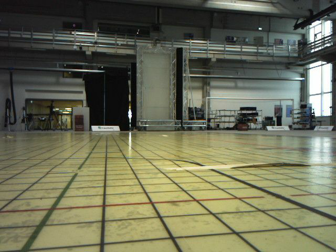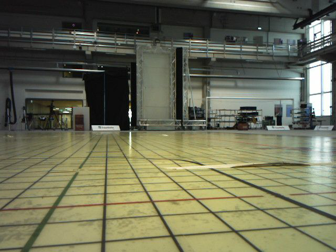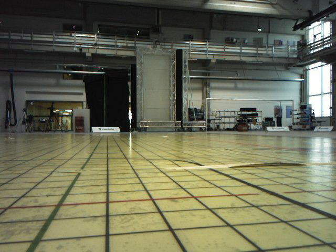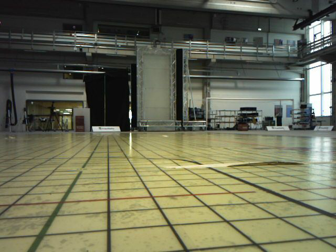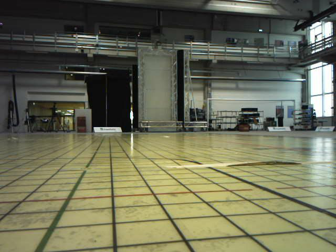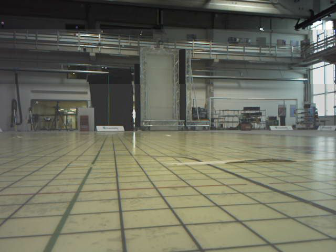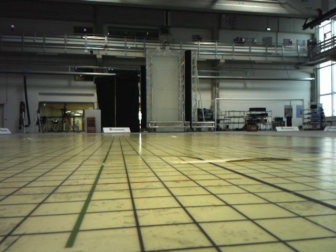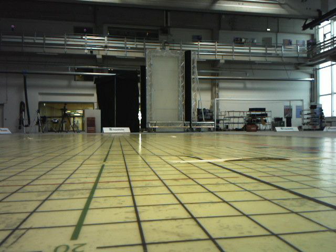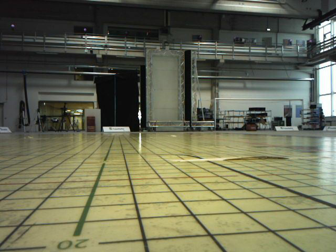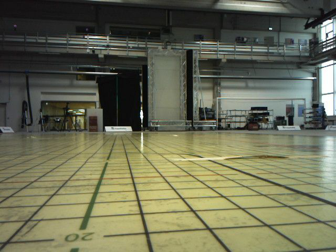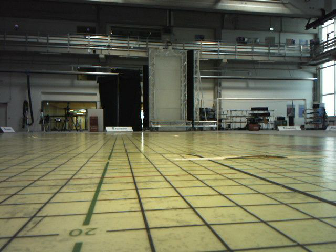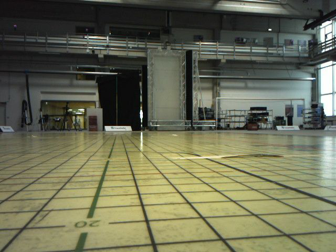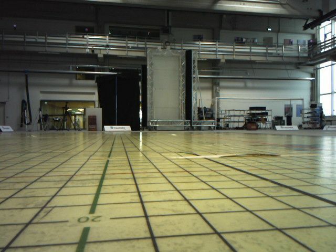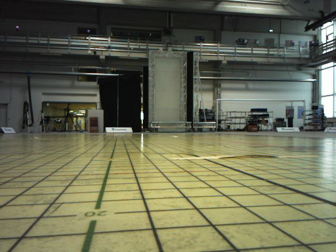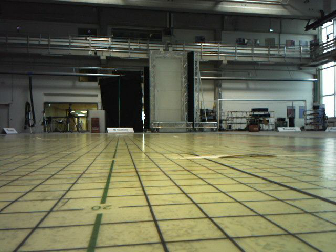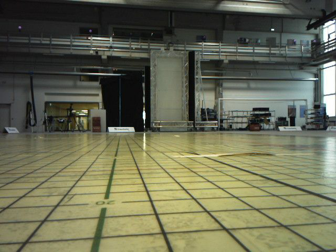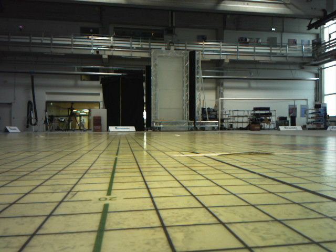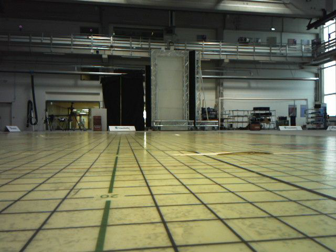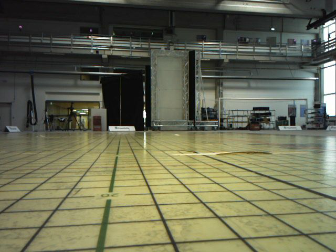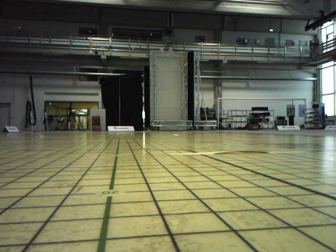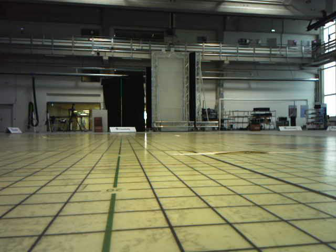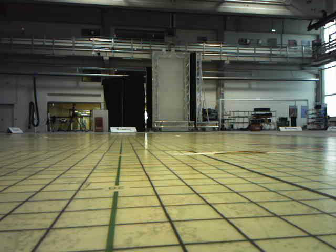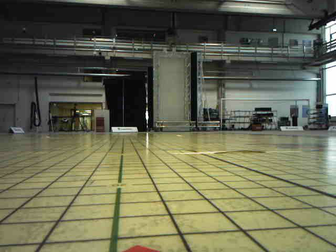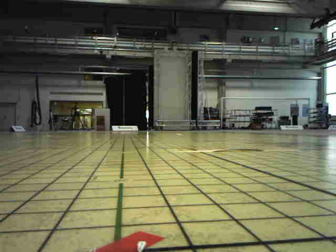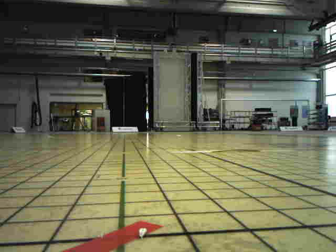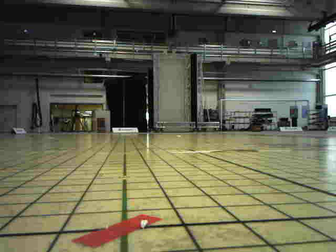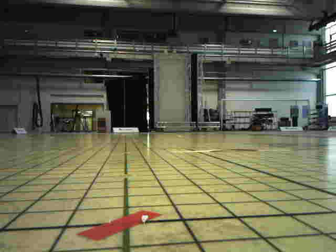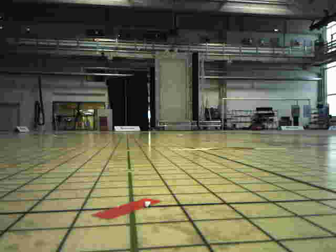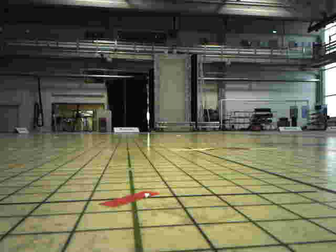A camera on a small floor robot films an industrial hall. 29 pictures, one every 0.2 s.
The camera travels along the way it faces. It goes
backward.
0.0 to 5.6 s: The camera travels backward, about 1 m, so what stands in front gets smaller.
The film runs backward here.
